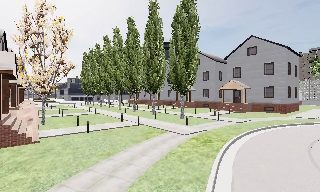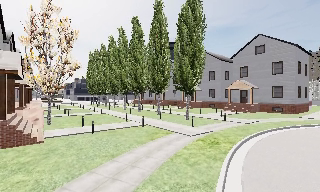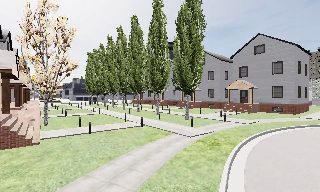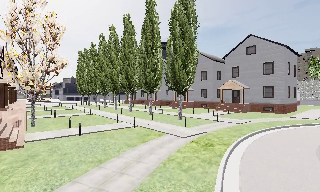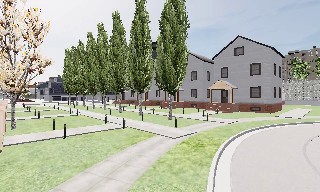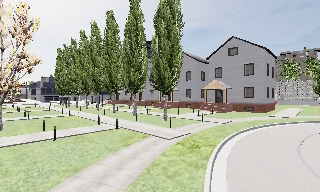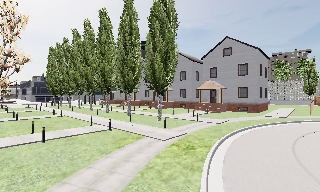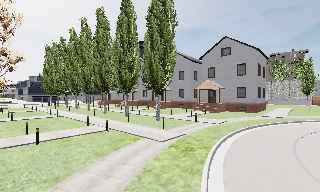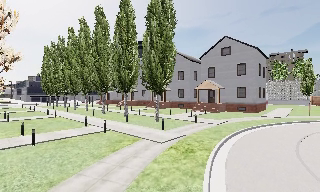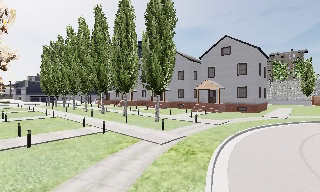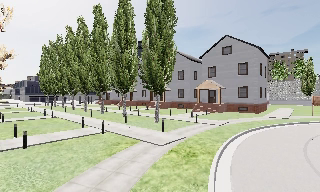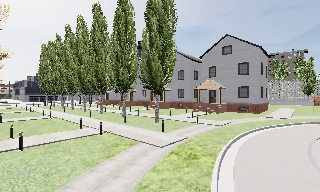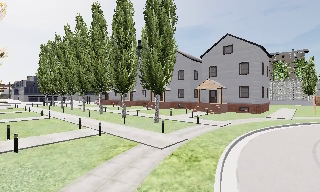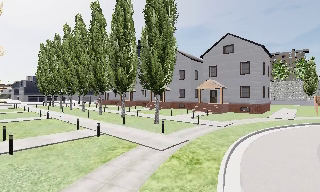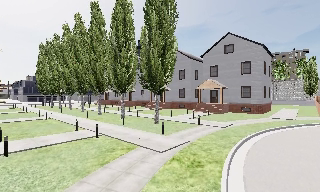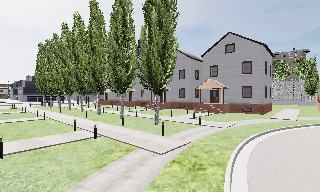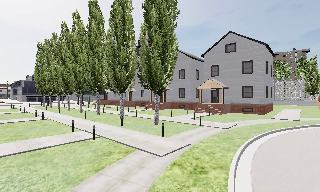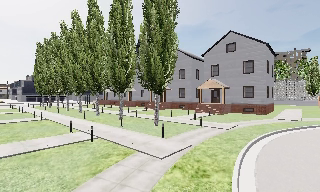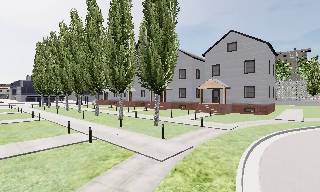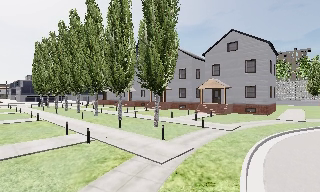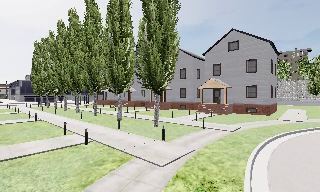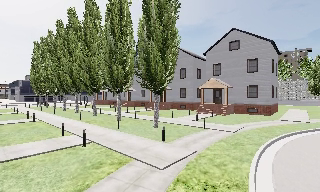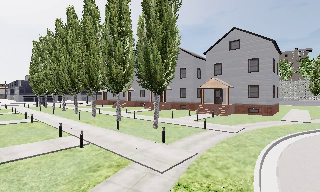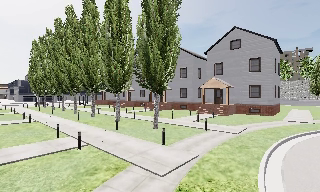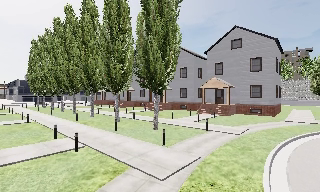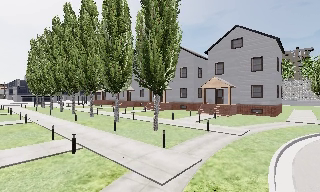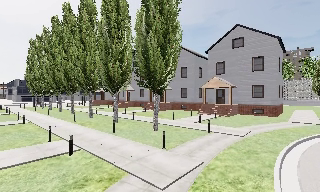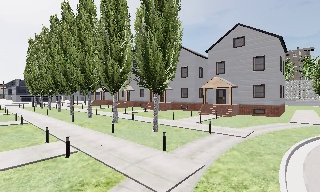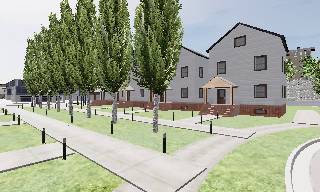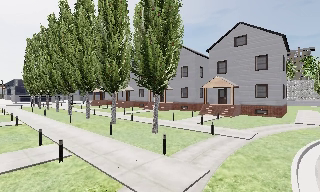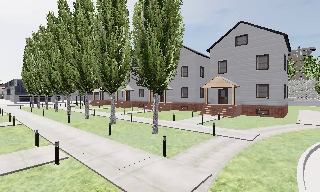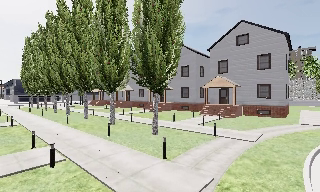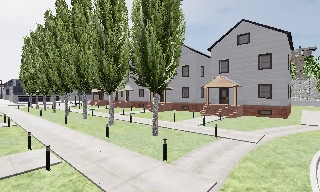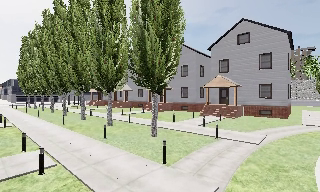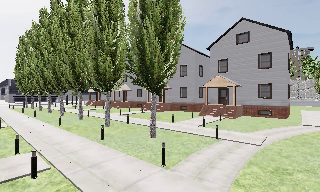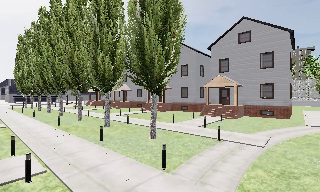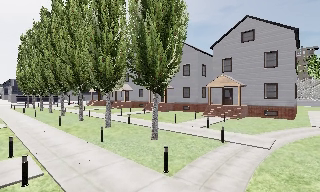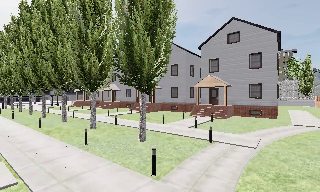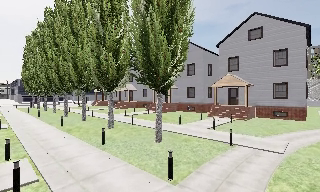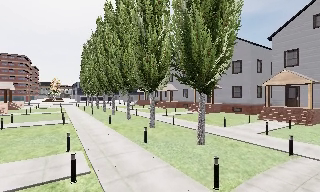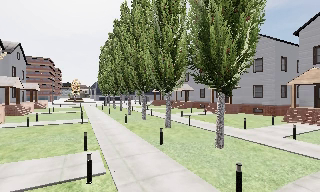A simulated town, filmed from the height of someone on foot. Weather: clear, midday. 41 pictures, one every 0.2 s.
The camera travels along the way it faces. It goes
forward.
0.0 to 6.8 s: The camera travels forward, about 8 m, so what stands in front looms larger.
6.8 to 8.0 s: The camera swings to its left by about 20 degrees, and the scene slides to the right. It travels forward, about 1.5 m, so what stands in front looms larger.
The film runs forward here.
